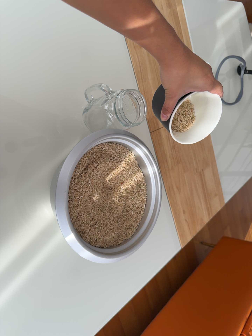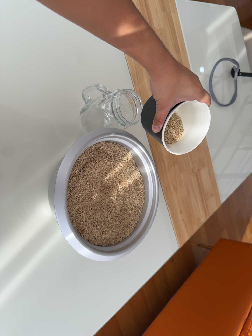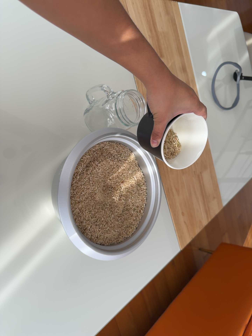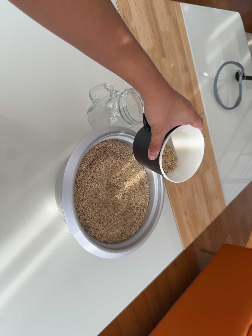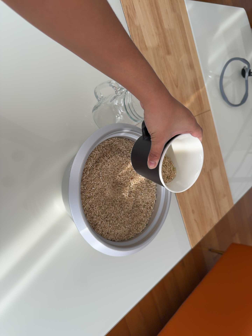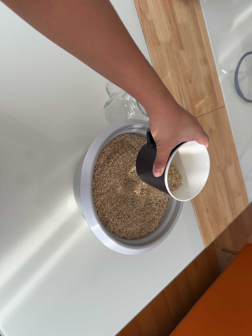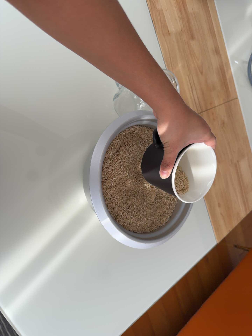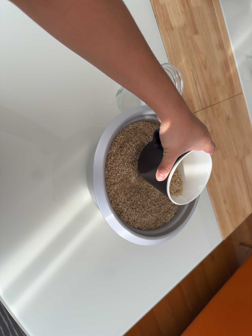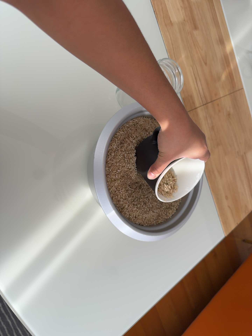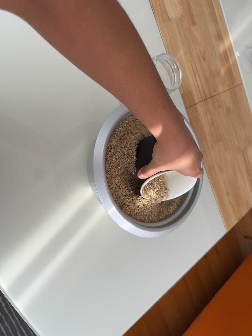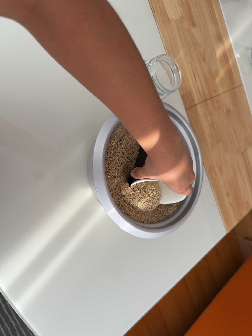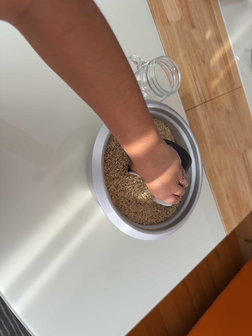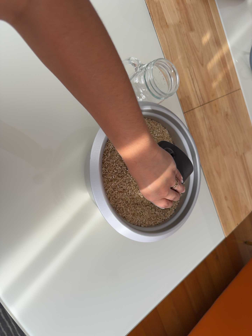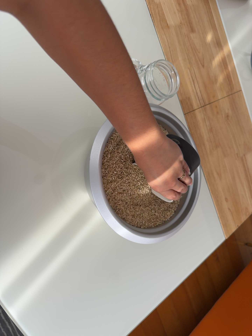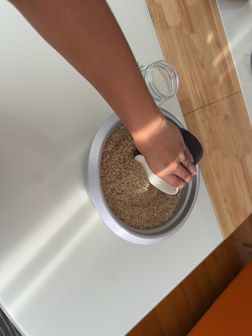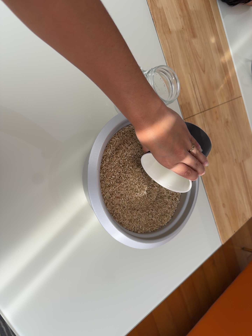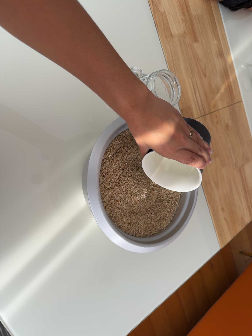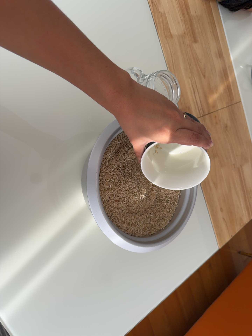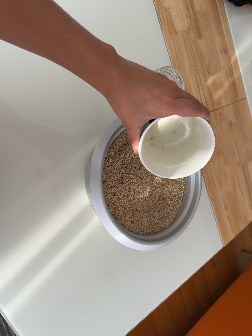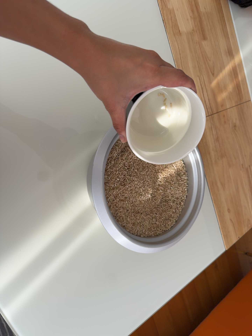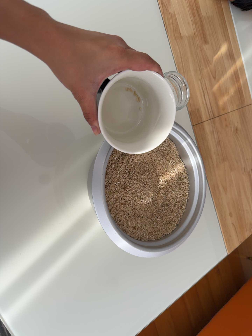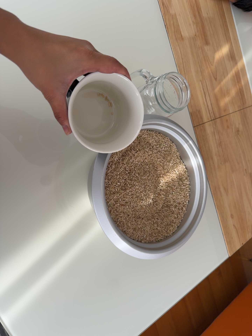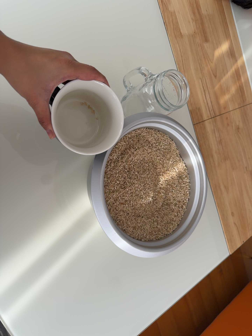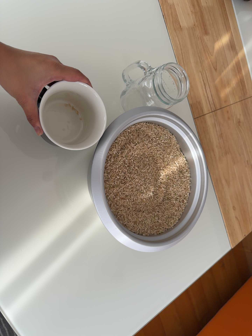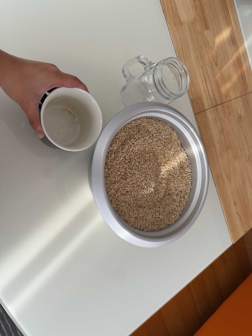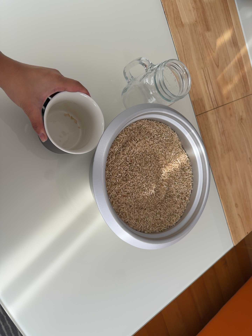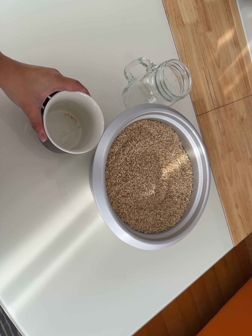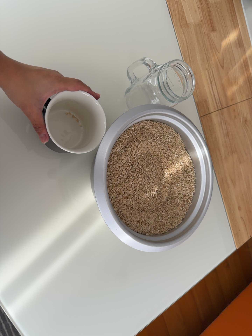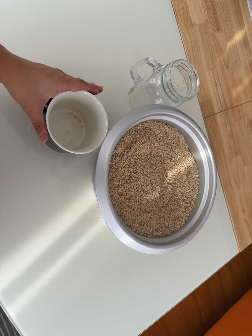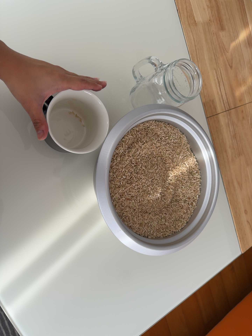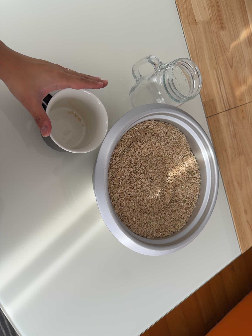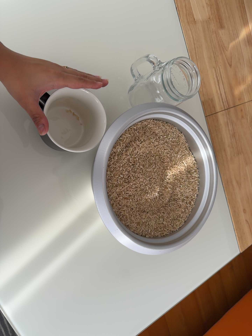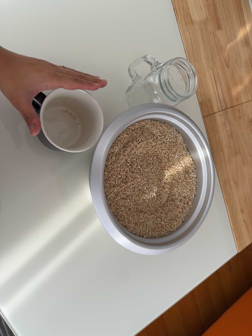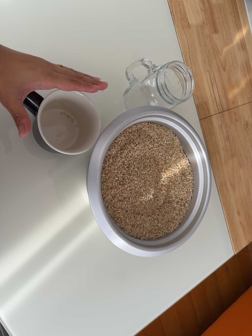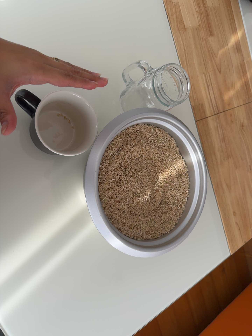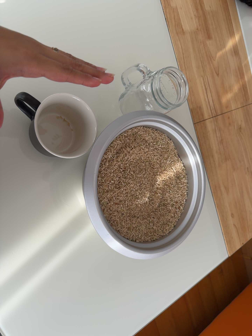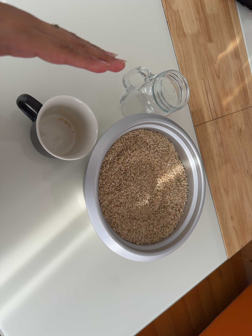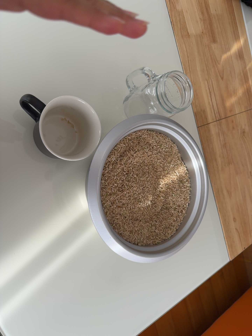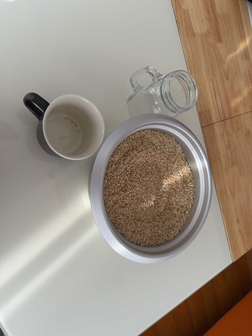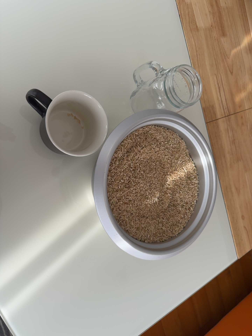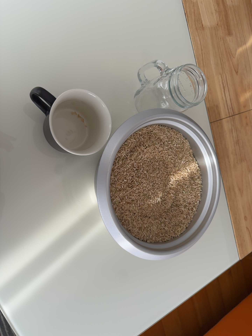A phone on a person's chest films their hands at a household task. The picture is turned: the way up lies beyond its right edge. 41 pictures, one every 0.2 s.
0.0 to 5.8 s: The camera pans to its left by about 15 degrees.
5.8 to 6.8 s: The camera keeps its place and its aim.
6.8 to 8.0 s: The camera shifts only a little, or ends up much as it began.
The film runs backward here.
